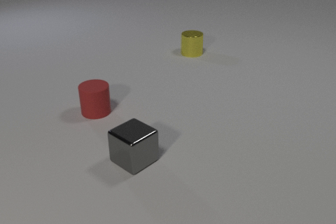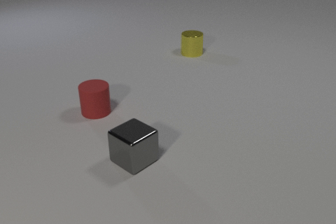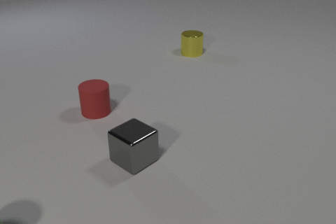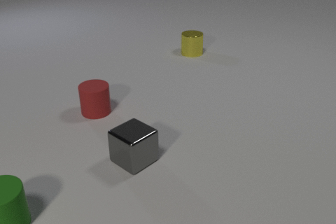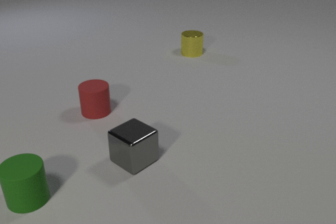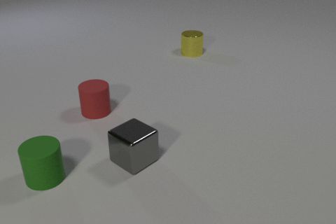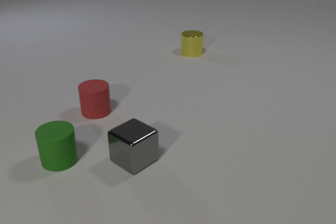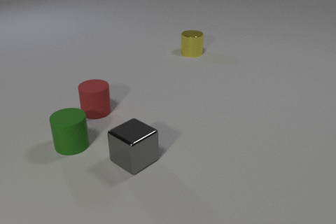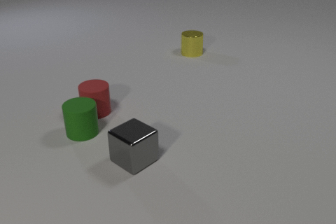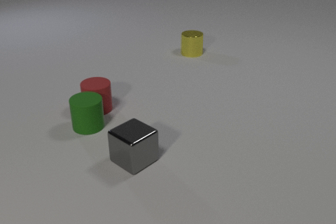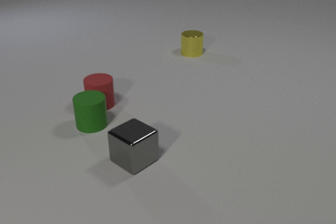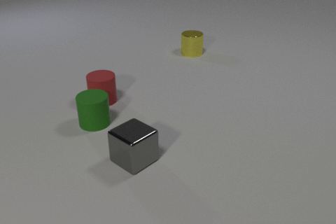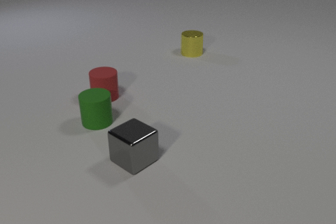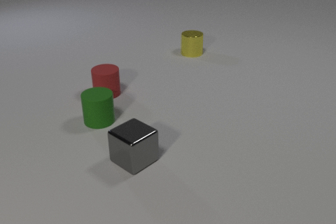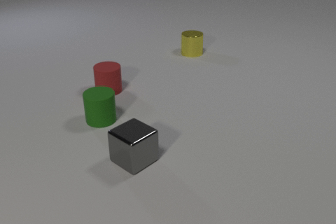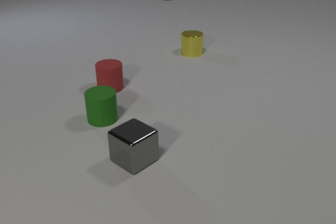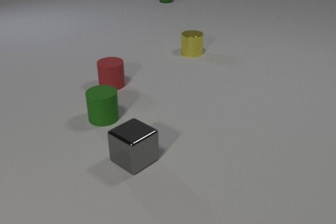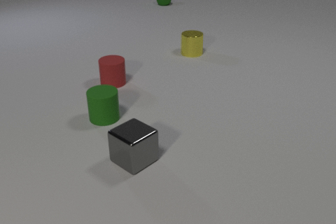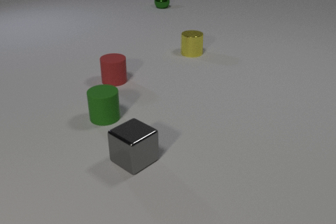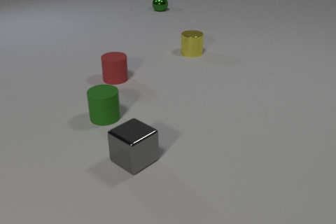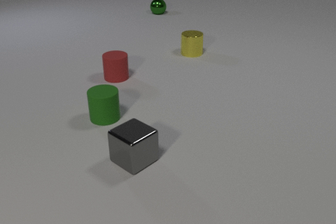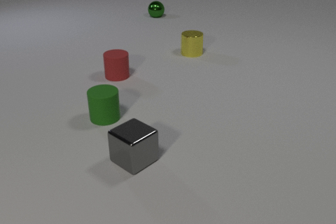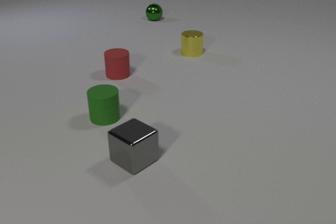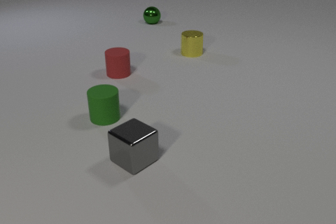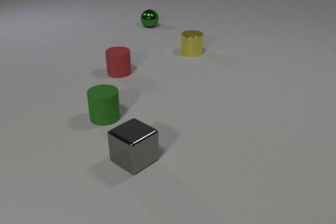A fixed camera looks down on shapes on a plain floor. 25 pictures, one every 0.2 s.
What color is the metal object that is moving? green.
What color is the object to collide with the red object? green.
Are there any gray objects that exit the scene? no.
0.0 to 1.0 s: The green rubber cylinder comes in at the left edge, slides away from the camera and to the right.
1.0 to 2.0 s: The green rubber cylinder slides away from the camera and to the right. The red rubber cylinder slides away from the camera. The green rubber cylinder and the red rubber cylinder collide.
2.0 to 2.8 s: The green rubber cylinder slides to the right and away from the camera. The red rubber cylinder slides away from the camera.
2.8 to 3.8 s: The red rubber cylinder slides away from the camera. The green metal sphere comes in at the top edge, rolls toward the camera.
3.8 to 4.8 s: The red rubber cylinder slides away from the camera. The green metal sphere rolls toward the camera.
